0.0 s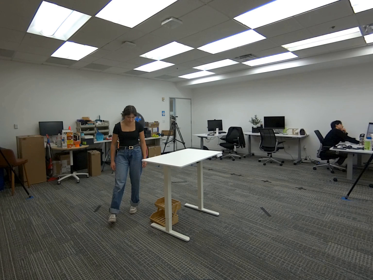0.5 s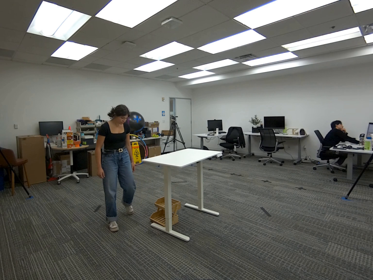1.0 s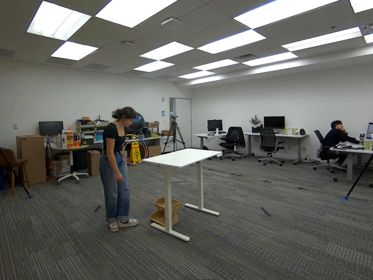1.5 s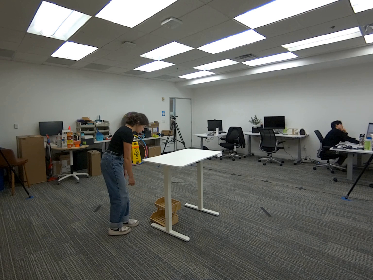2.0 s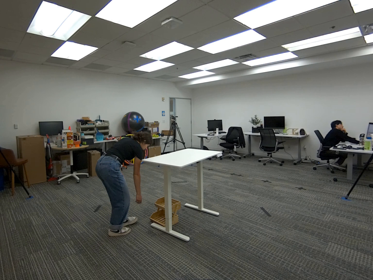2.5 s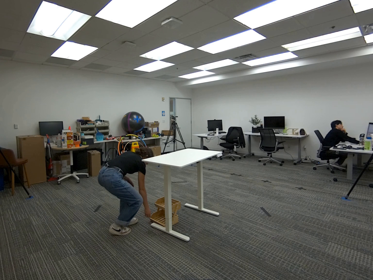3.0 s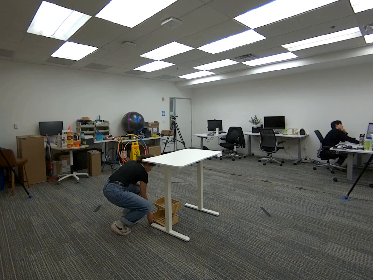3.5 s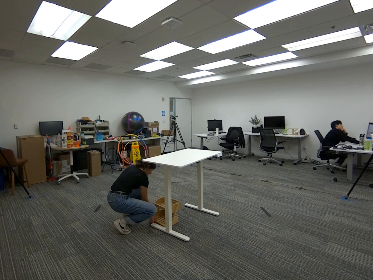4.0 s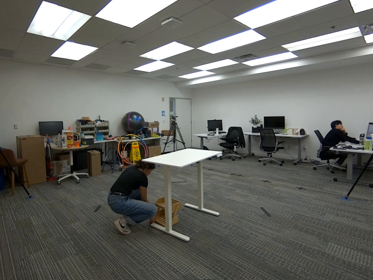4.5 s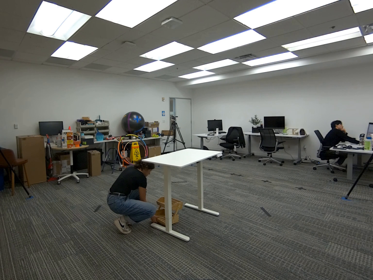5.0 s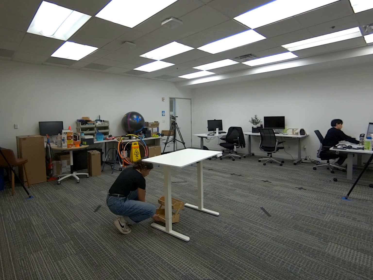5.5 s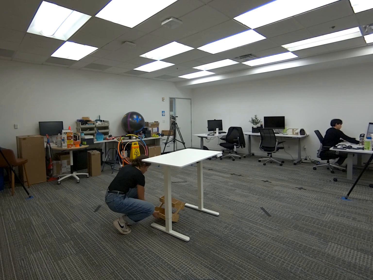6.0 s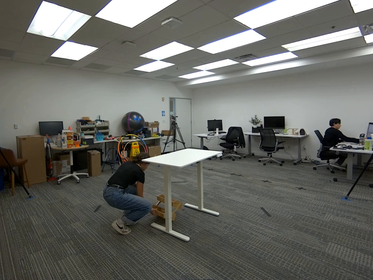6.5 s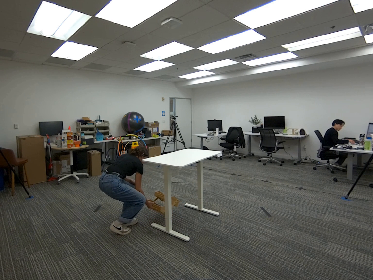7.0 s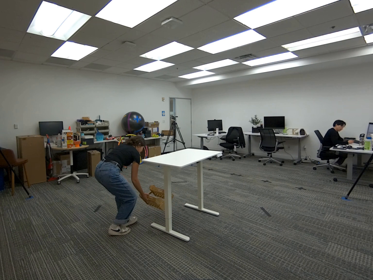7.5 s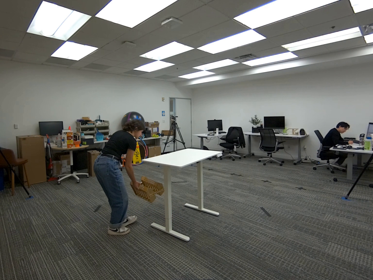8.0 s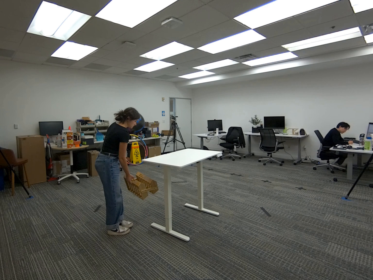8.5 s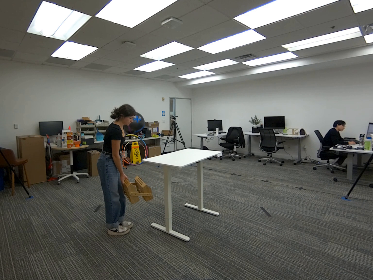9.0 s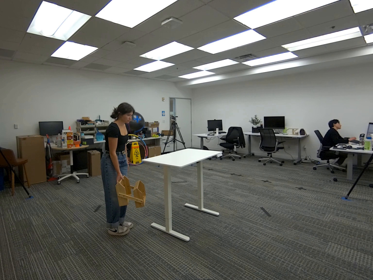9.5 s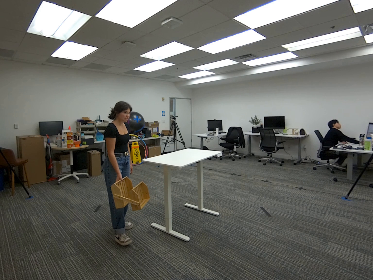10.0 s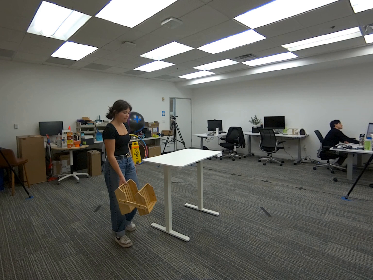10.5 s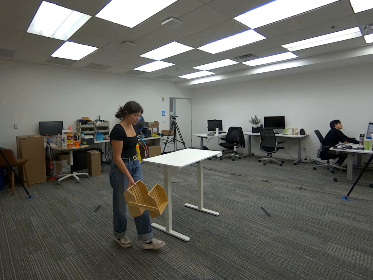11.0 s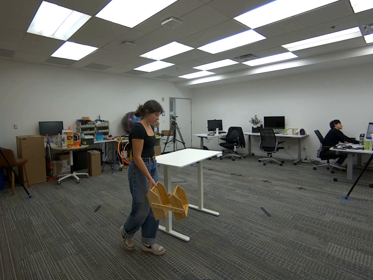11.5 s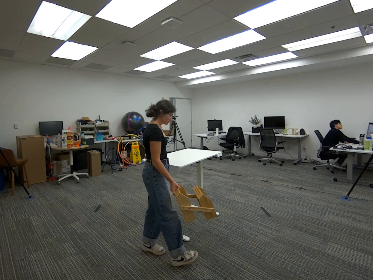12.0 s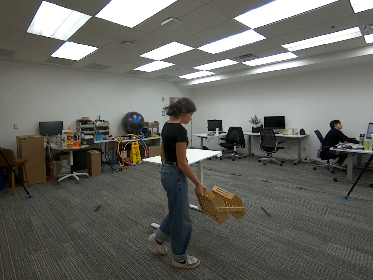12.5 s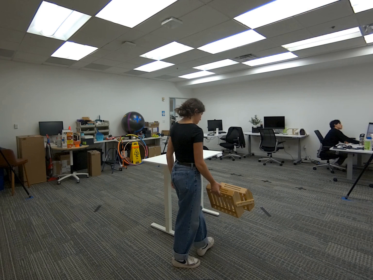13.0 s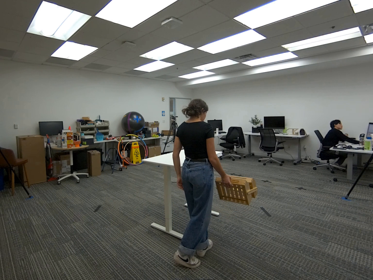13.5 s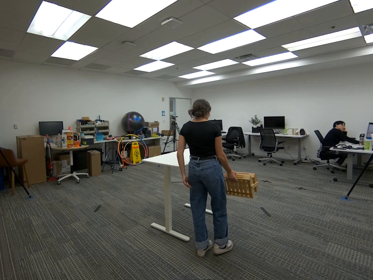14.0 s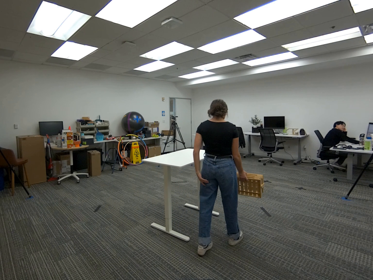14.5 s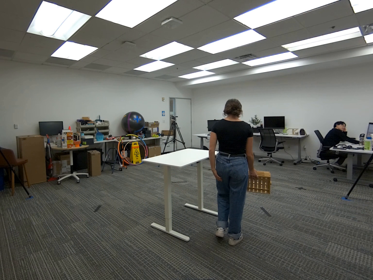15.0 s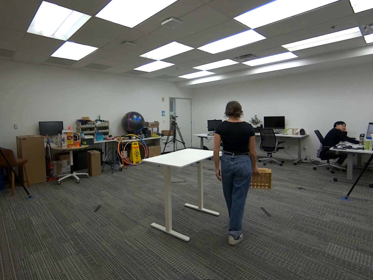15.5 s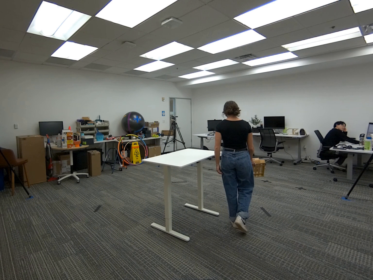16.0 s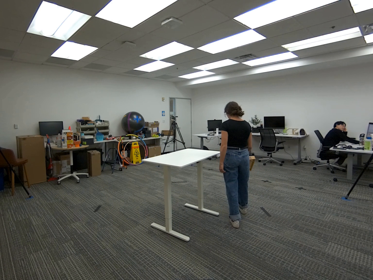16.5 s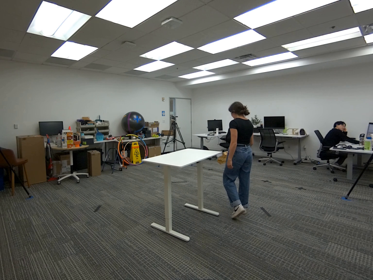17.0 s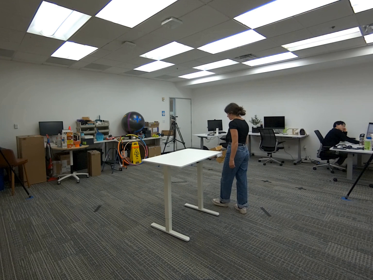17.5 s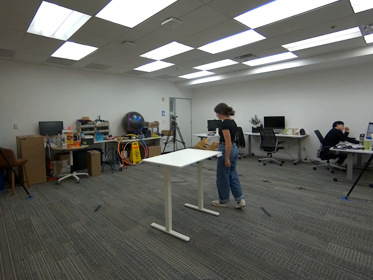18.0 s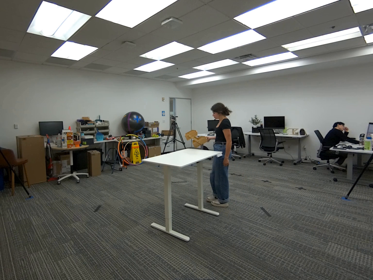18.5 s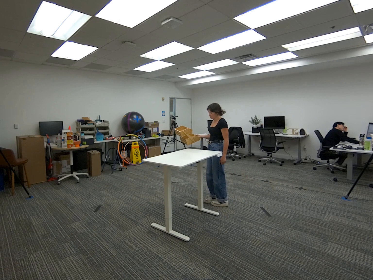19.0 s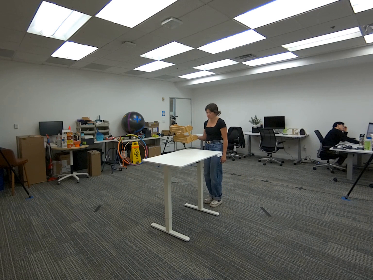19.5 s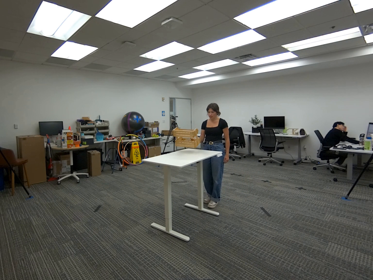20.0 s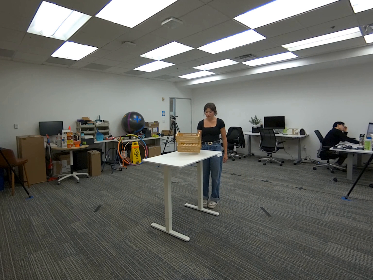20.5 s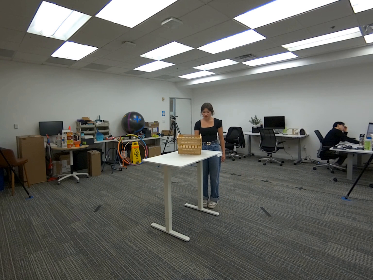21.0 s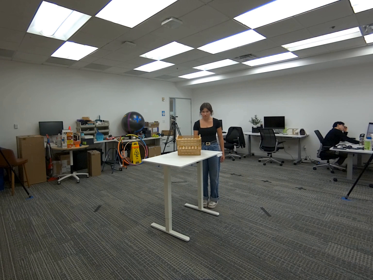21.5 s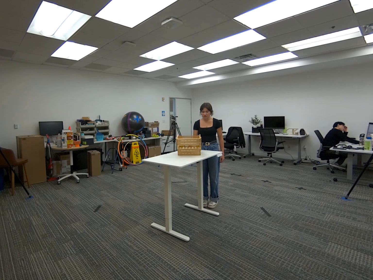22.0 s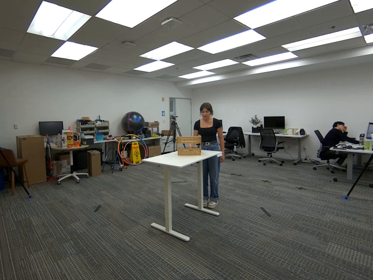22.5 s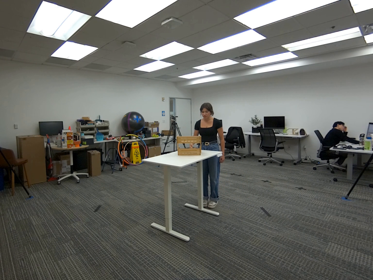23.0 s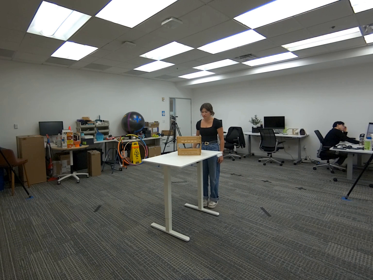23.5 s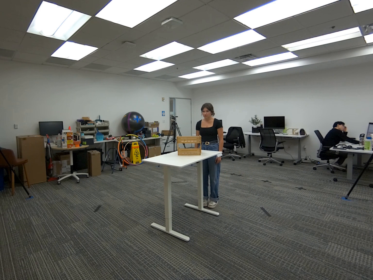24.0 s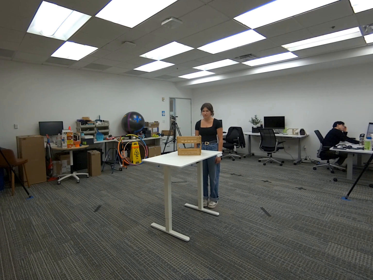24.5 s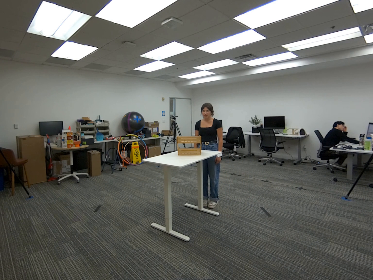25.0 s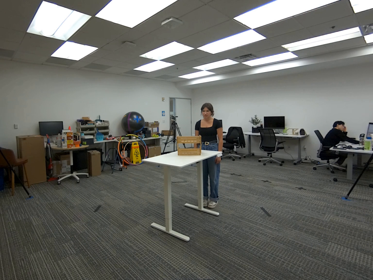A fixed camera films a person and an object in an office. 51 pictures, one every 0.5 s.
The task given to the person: Walk over to the wooden crate on the ground and pick up the wooden crate from the bottom shelf using both hands and place on the white desk.
